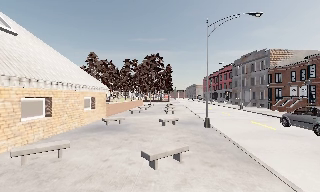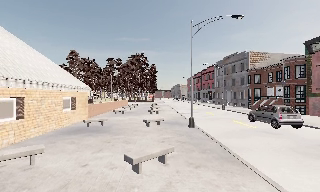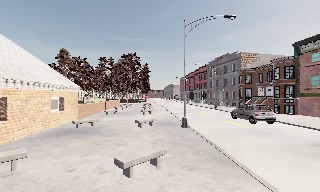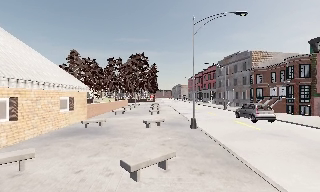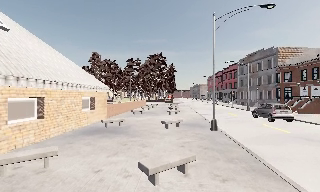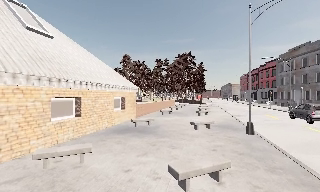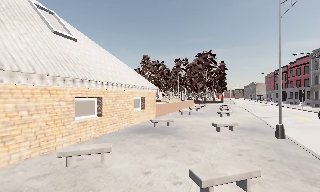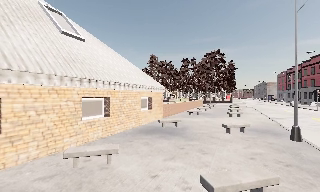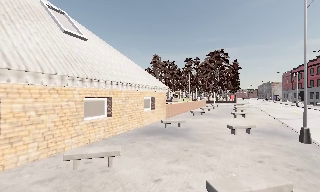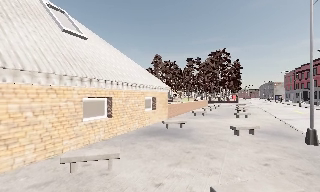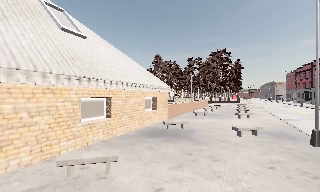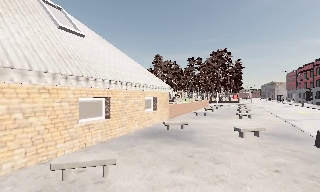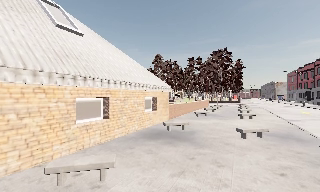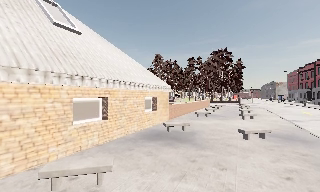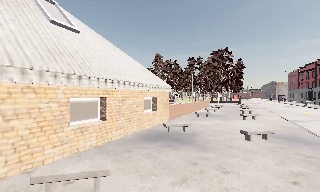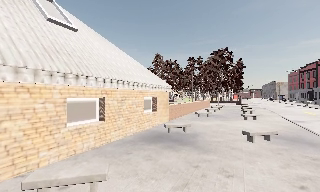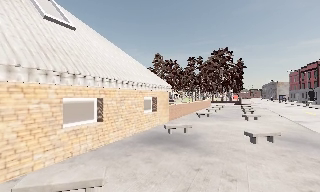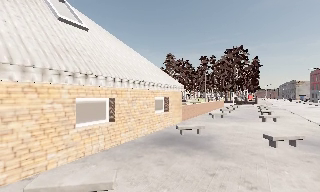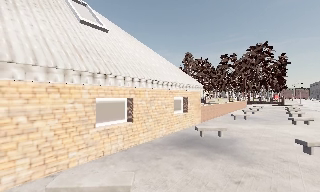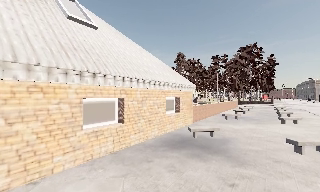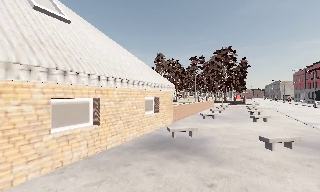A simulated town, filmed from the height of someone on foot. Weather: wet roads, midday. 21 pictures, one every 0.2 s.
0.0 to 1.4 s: The camera pans to its left, which is counterclockwise from overhead, by about 20 degrees. It travels forward, about 1.5 m, so what stands in front looms larger.
1.4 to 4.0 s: The camera travels forward, about 2.5 m, so what stands in front looms larger.
The film runs forward here.
